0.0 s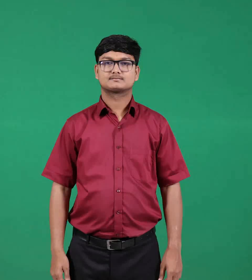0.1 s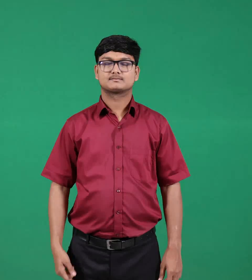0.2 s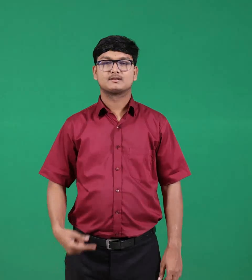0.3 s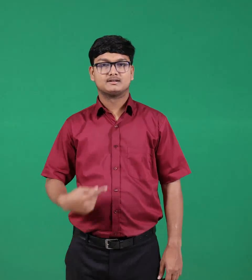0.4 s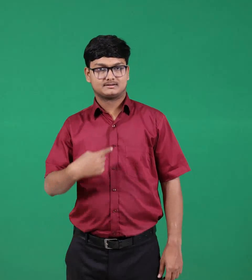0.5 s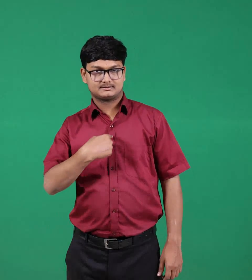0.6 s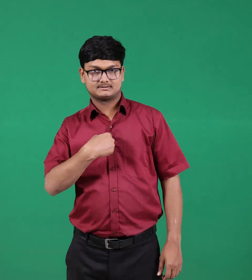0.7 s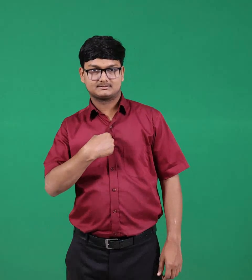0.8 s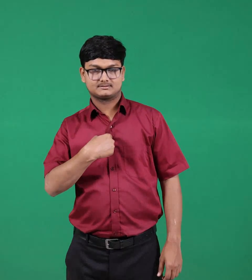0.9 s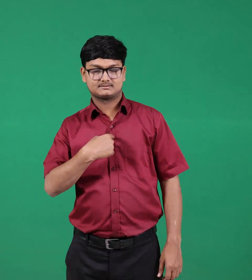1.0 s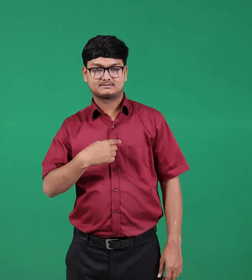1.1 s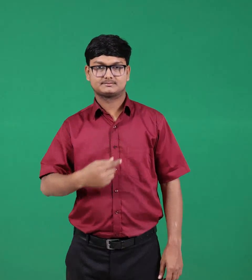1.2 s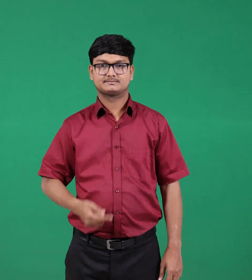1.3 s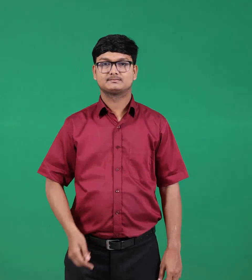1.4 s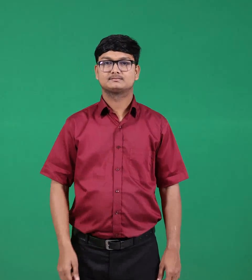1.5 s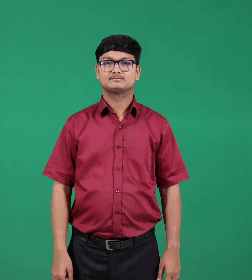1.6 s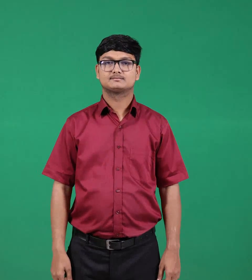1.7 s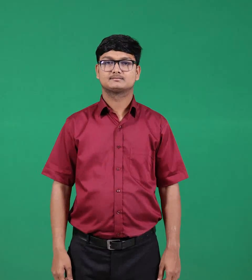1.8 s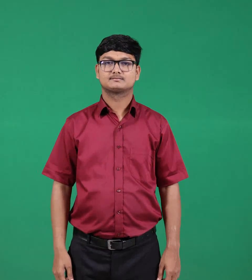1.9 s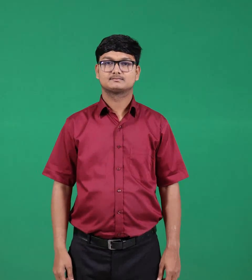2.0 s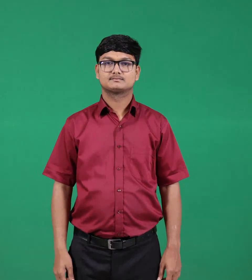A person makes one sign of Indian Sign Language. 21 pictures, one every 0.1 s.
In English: i
